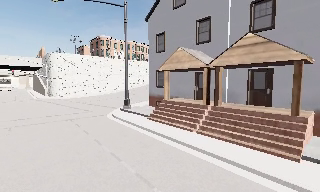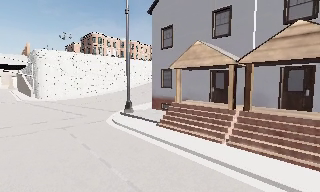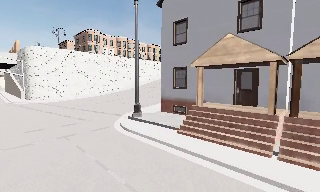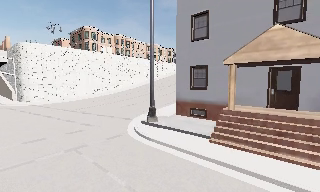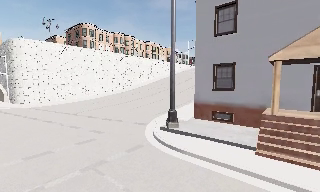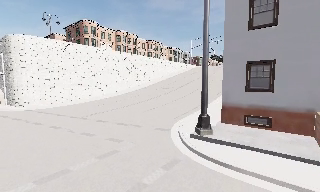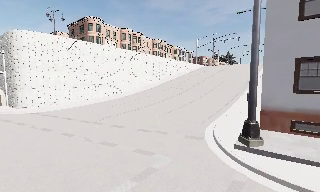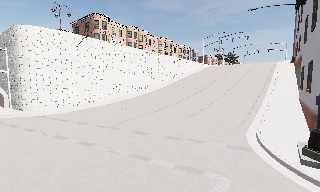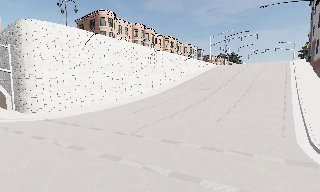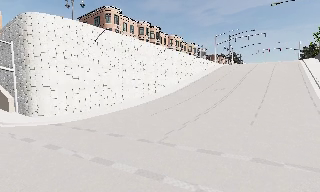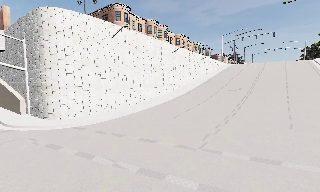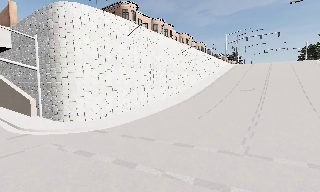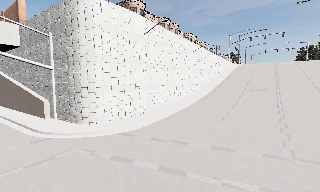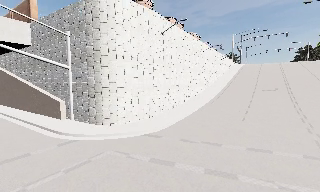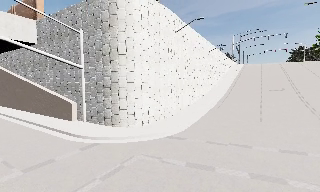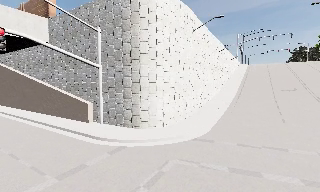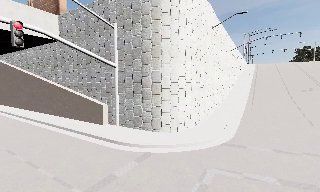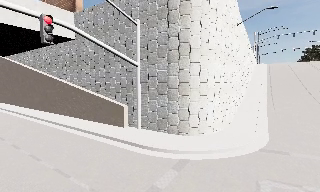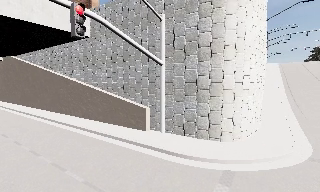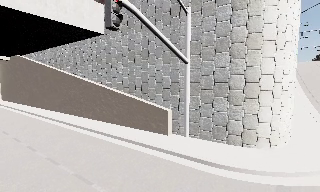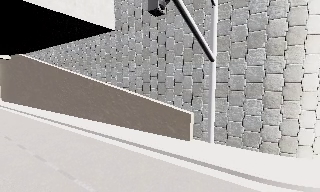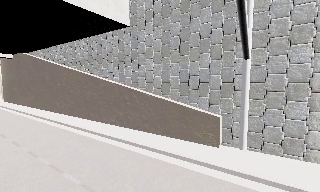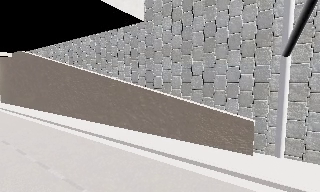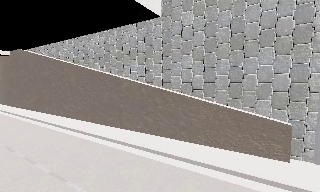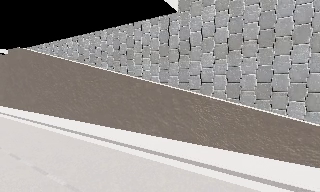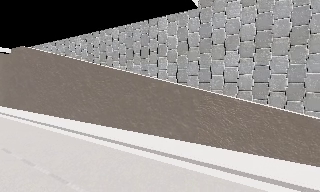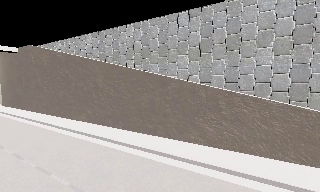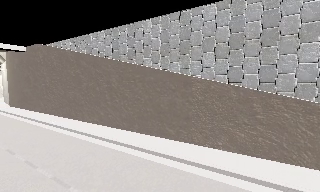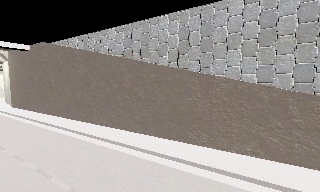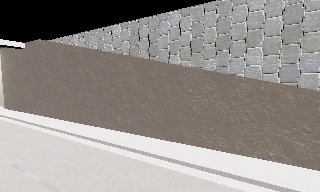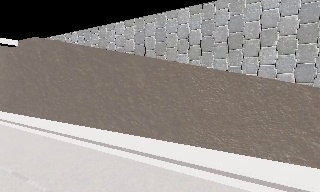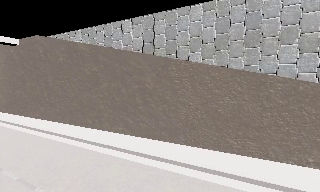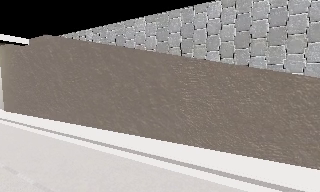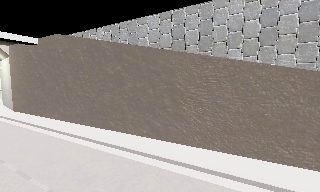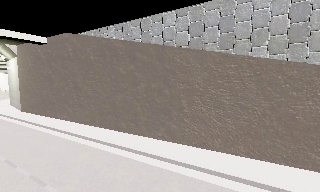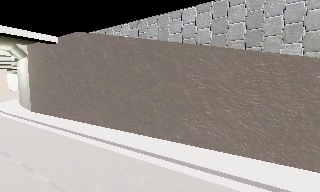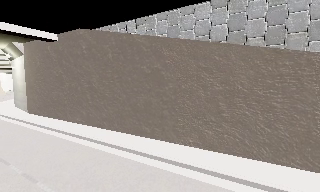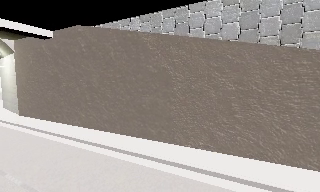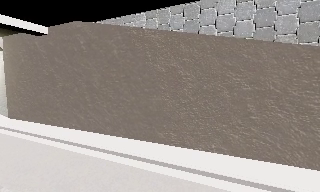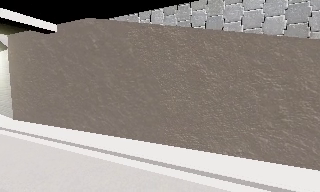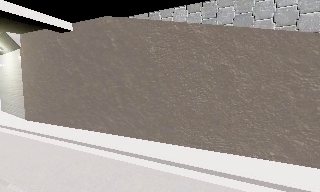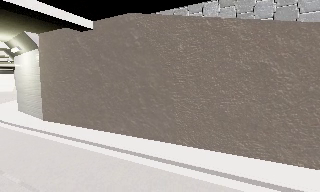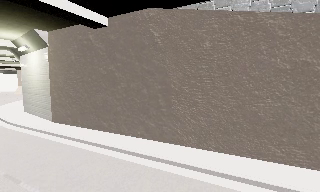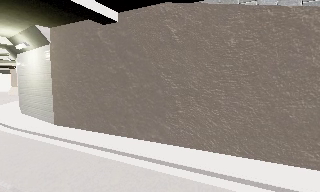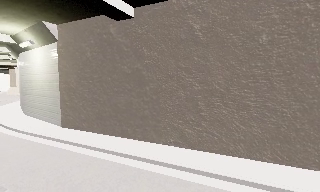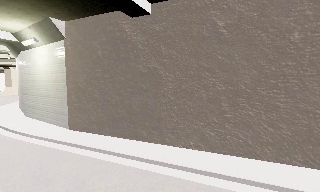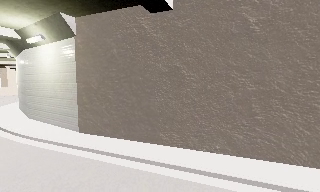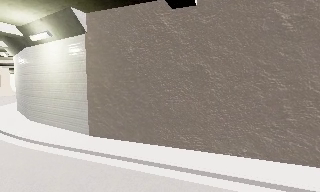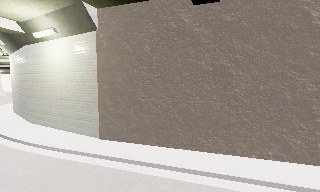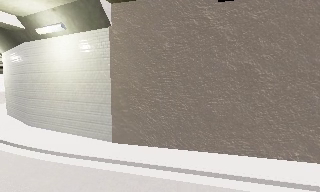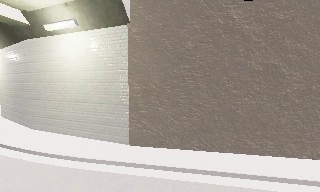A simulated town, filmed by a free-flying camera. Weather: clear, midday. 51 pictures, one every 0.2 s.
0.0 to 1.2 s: The camera pans to its right, which is clockwise from overhead, by about 10 degrees. It travels to its left and forward, about 13 m, so close, fixed things drift to the right.
1.2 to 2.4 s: The camera travels to its left and forward, about 12 m, so close, fixed things drift to the right.
2.4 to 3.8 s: The camera travels to its left, about 10 m, so close, fixed things drift to the right.
3.8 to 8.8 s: The camera travels to its left and forward, about 25 m, so close, fixed things drift to the right.
8.8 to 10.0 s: The camera pans to its right, which is clockwise from overhead, by about 15 degrees. It travels to its left, about 7 m, so close, fixed things drift to the right.
The film runs forward here.
